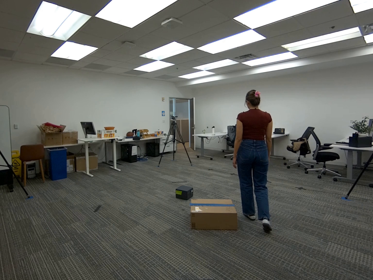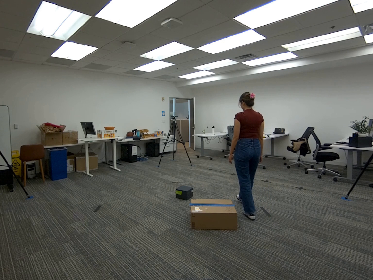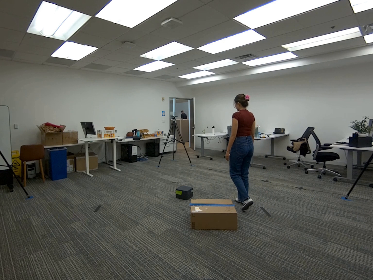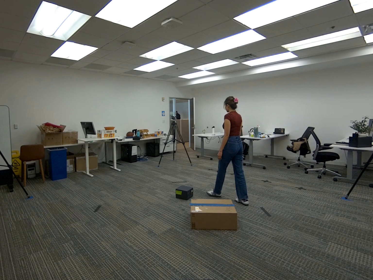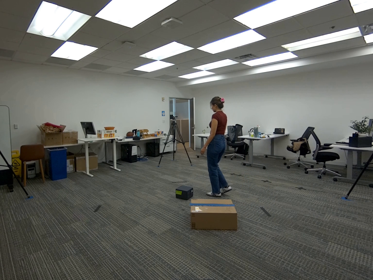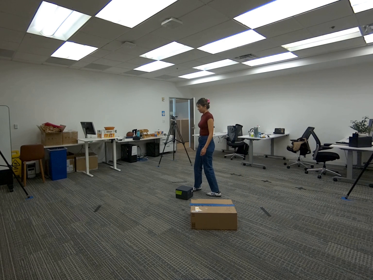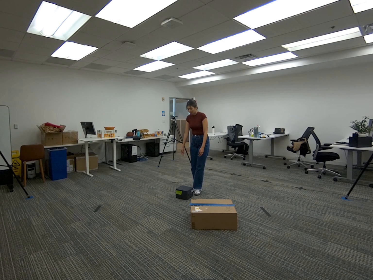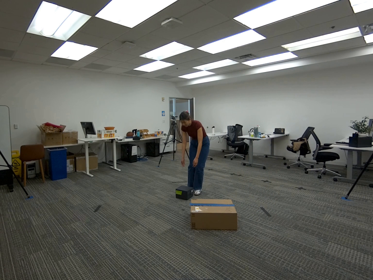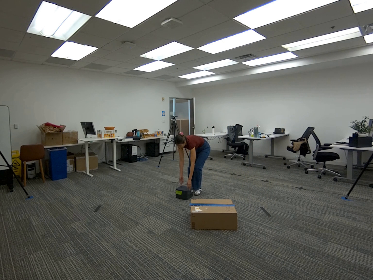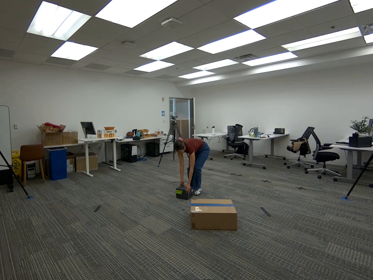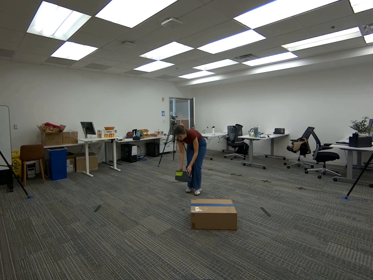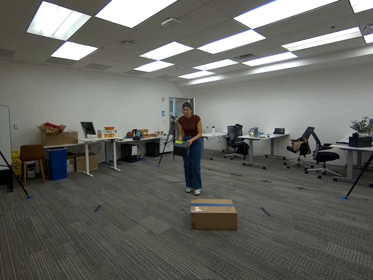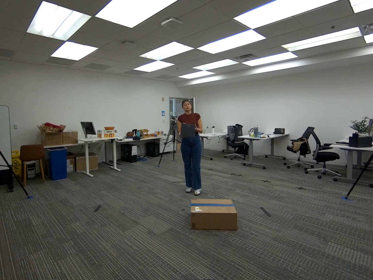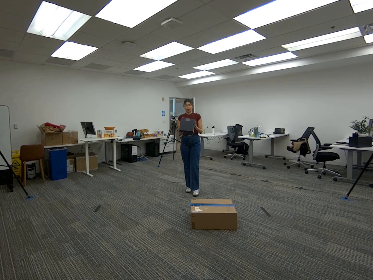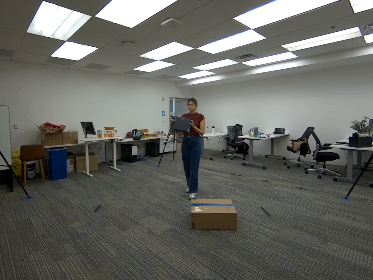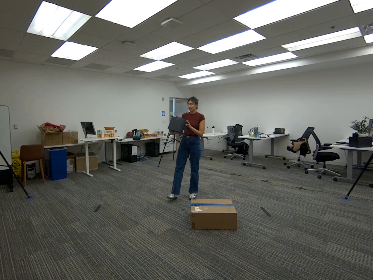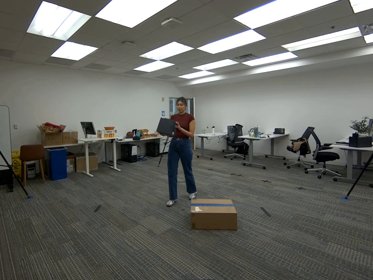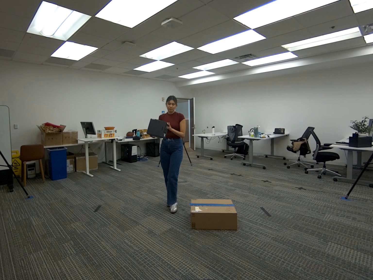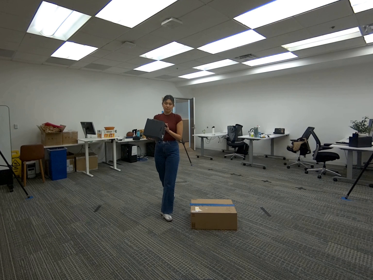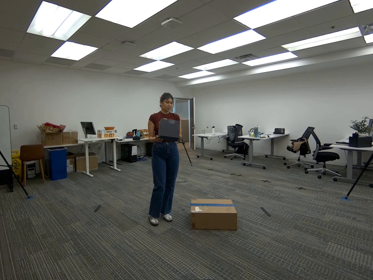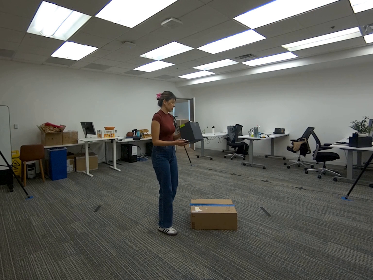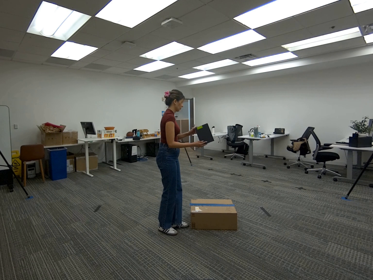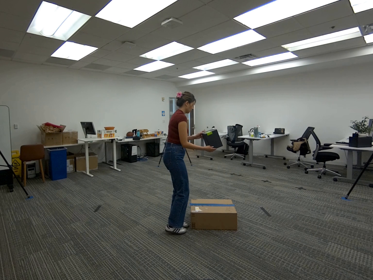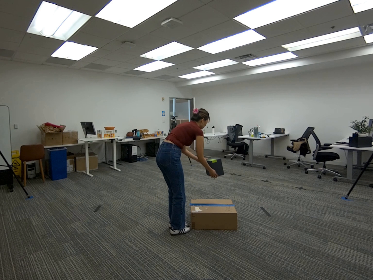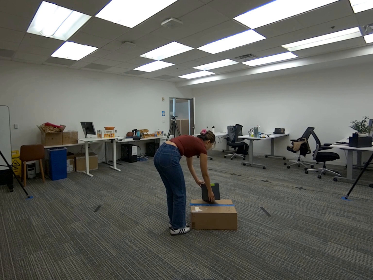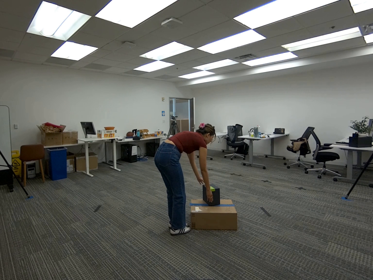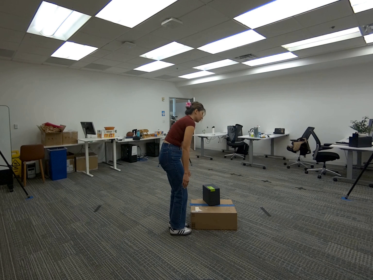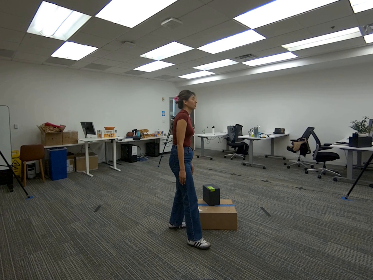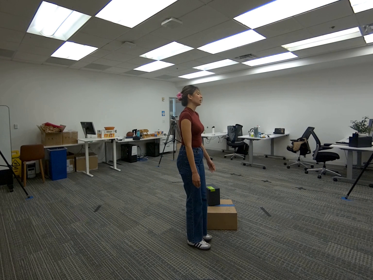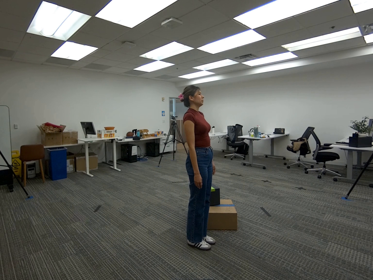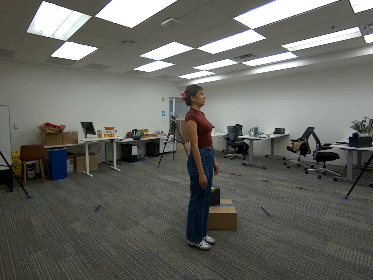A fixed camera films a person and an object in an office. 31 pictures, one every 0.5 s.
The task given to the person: Walk to the black square box, pick the black square box with both hands, and place it to the big brown cardboard box.
